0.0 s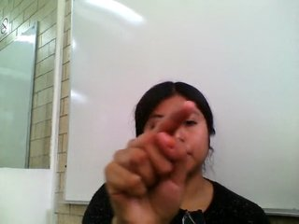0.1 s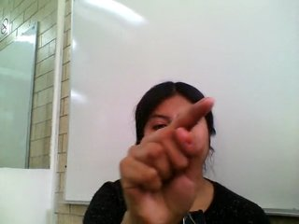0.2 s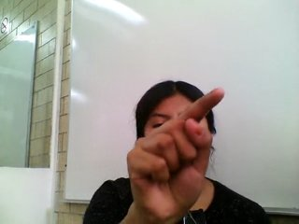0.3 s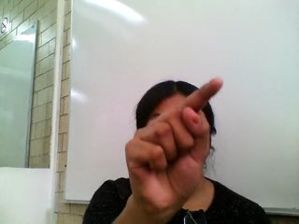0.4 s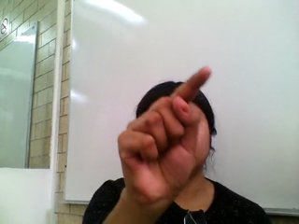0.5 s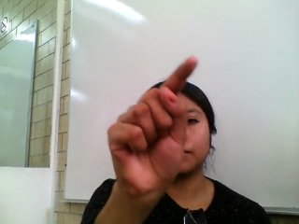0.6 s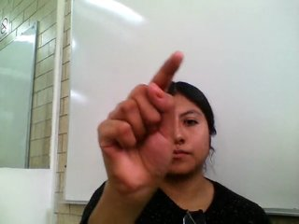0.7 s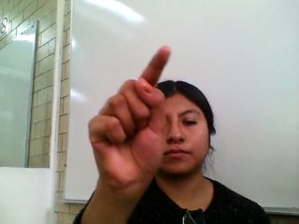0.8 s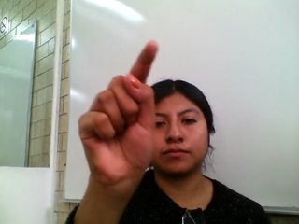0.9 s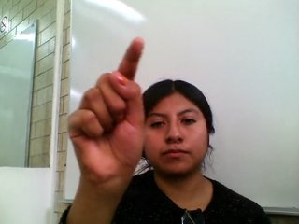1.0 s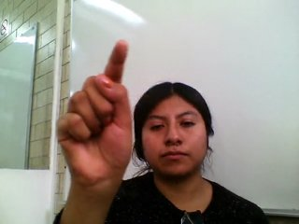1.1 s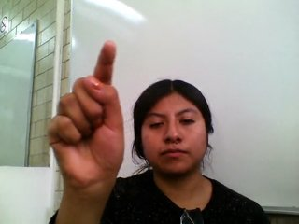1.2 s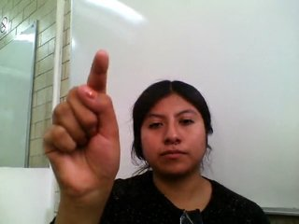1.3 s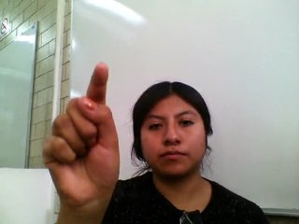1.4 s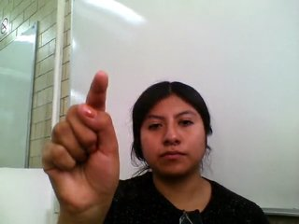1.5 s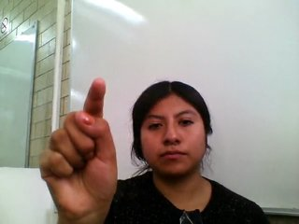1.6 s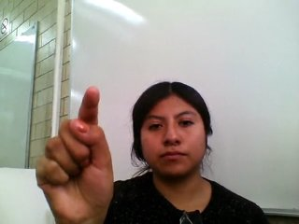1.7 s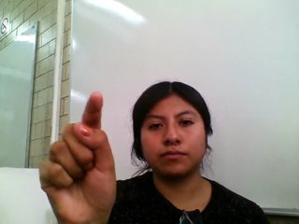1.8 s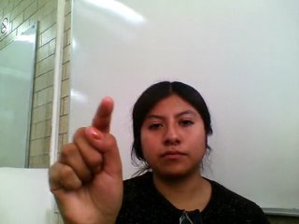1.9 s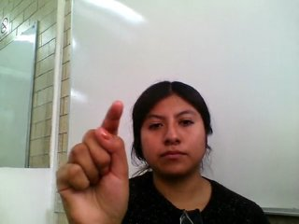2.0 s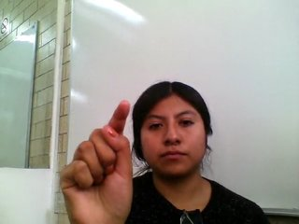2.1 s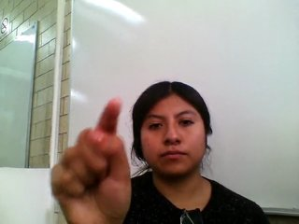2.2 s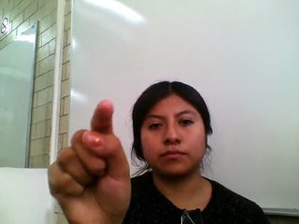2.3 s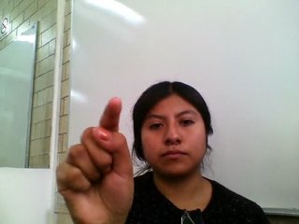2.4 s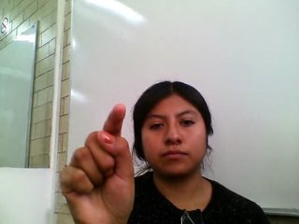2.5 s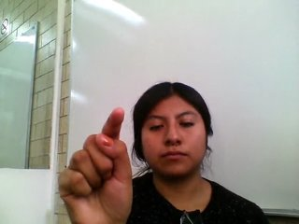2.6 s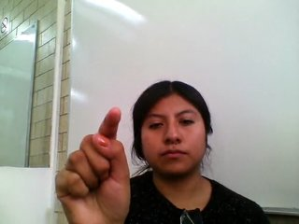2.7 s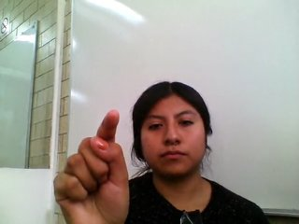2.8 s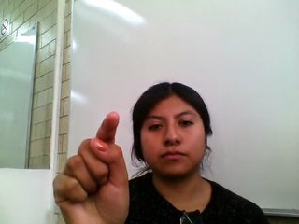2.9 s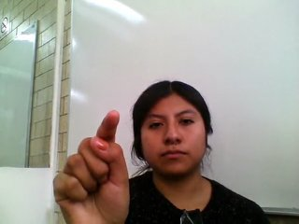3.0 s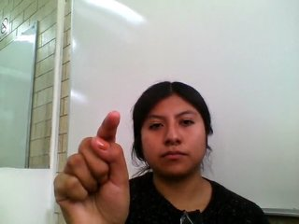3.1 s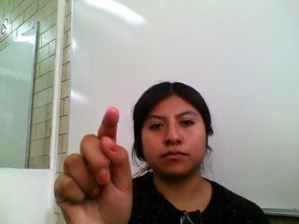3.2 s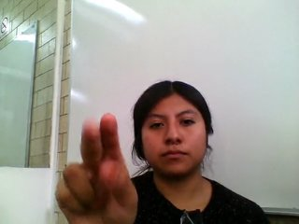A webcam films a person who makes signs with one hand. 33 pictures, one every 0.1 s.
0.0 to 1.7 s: Pointing with one finger.
1.8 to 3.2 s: Click with one finger.
